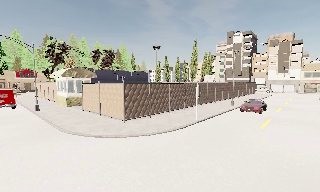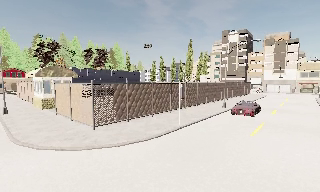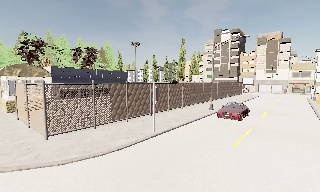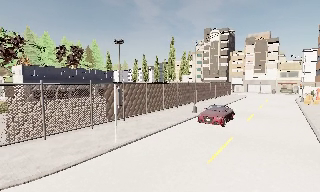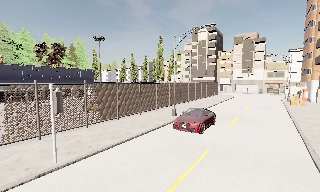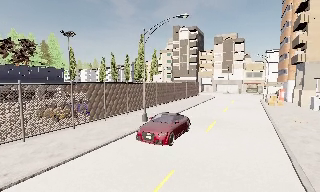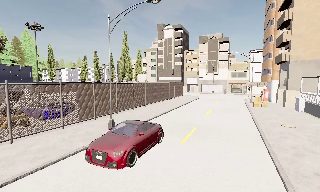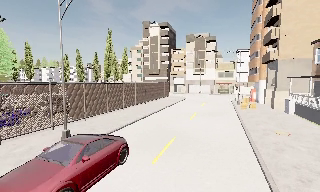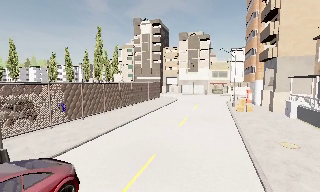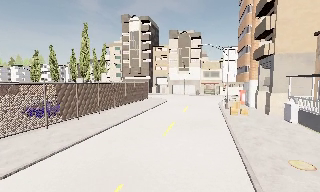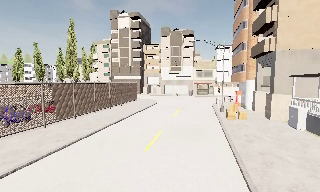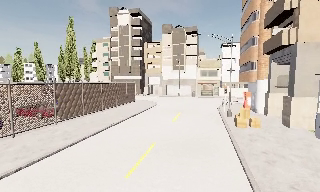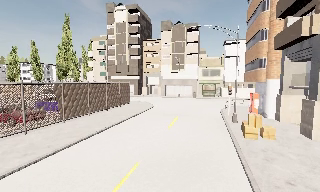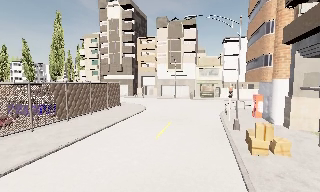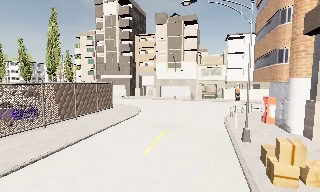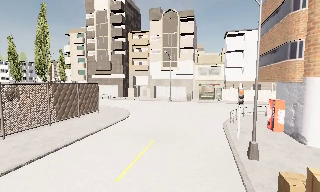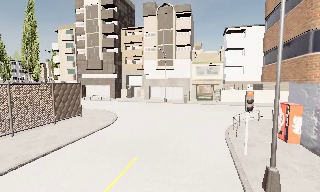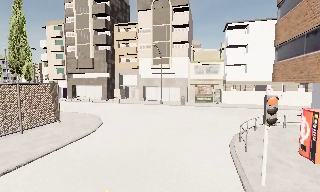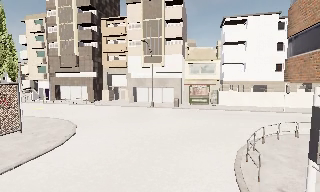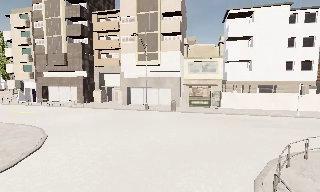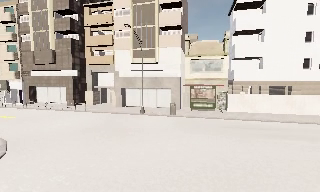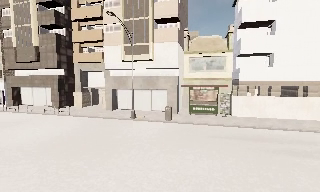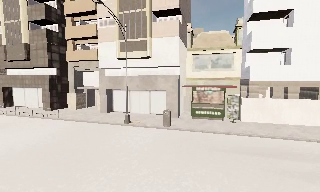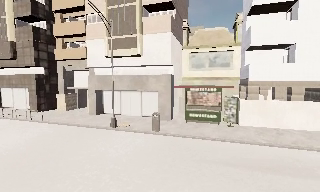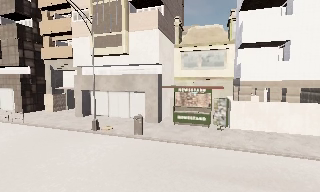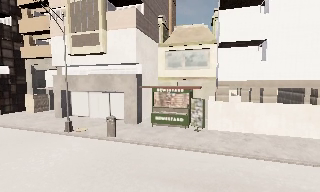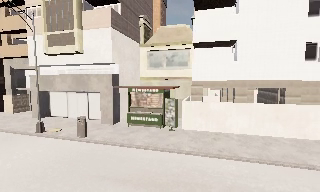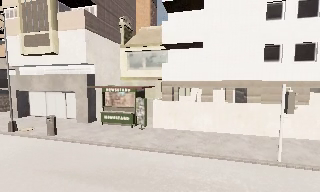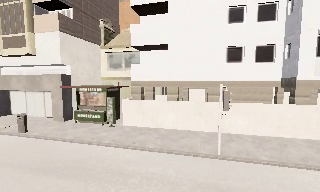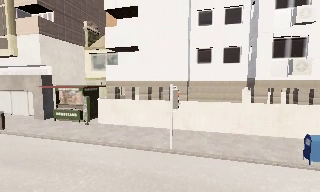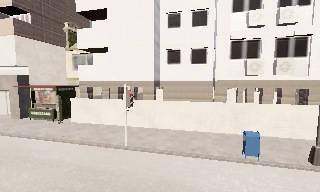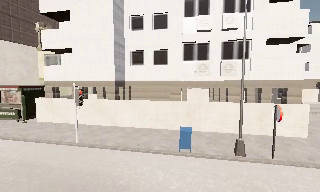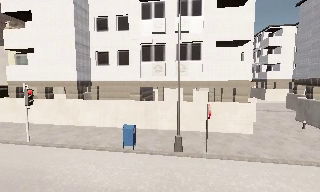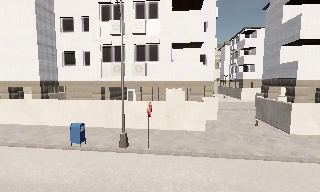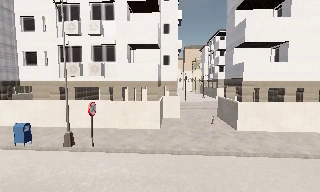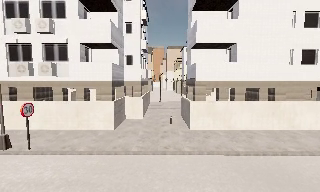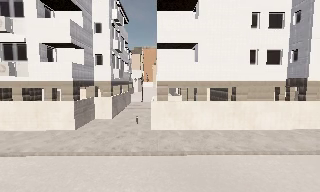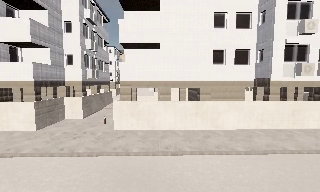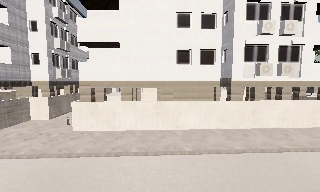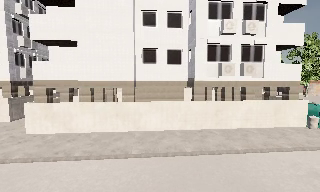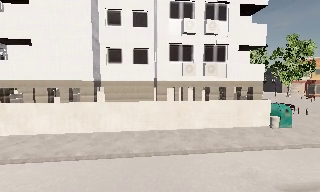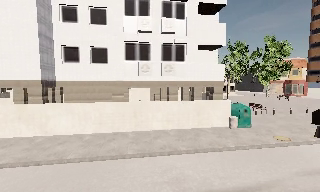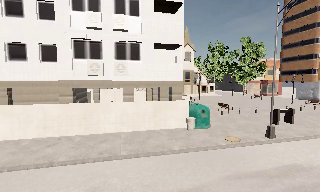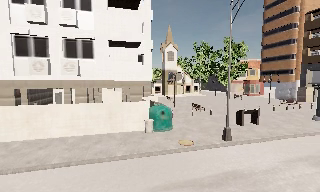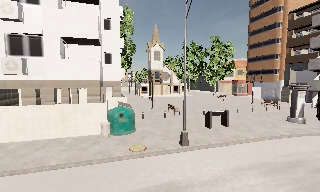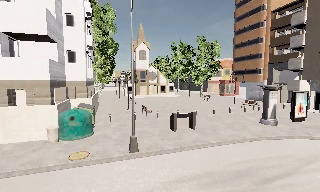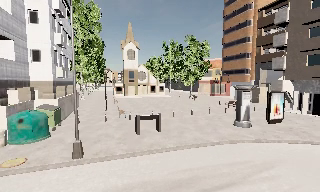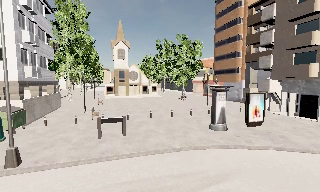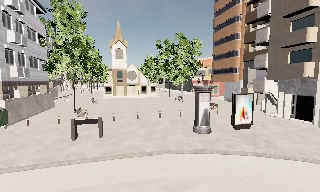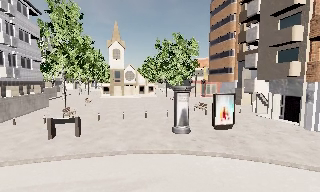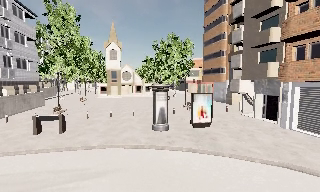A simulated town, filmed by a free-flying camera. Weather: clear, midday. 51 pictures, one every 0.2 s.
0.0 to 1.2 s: The camera pans to its right, which is clockwise from overhead, by about 20 degrees. It travels forward and to its right, about 14 m, so what stands in front looms larger.
1.2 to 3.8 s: The scene slides to the left, as the camera pans about 10 degrees to its right. It travels forward, about 30 m, so what stands in front looms larger.
3.8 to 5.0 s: The camera travels forward and to its right, about 10 m, so what stands in front looms larger. It loses speed.
5.0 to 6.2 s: The camera travels to its right, about 12 m, so close, fixed things drift to the left.
6.2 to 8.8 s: The camera pans to its right, which is clockwise from overhead, by about 30 degrees. It travels to its right, about 30 m, so close, fixed things drift to the left.
8.8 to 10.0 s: The camera travels to its right, about 12 m, so close, fixed things drift to the left.
The film runs forward here.
